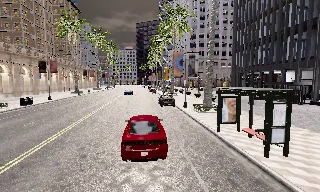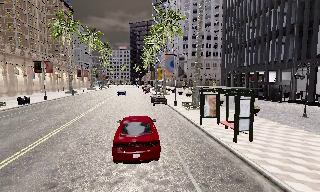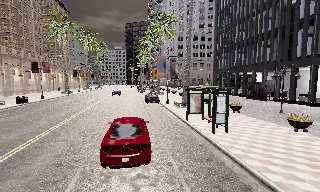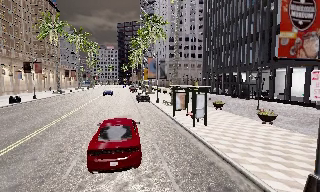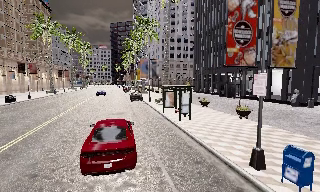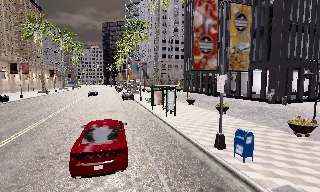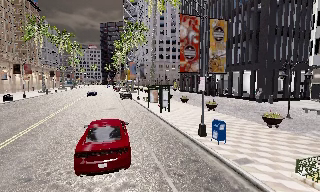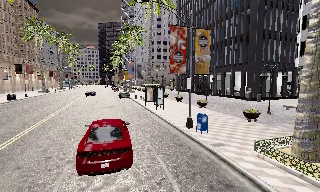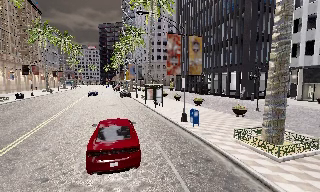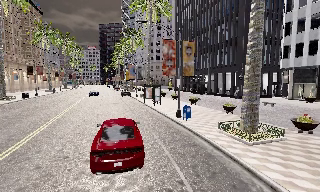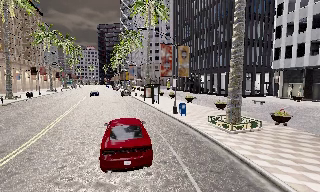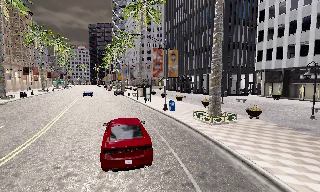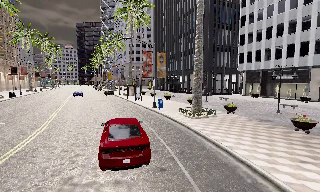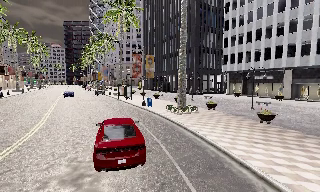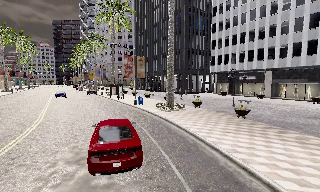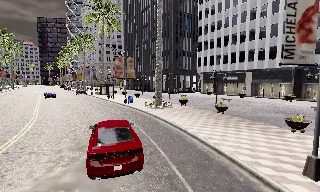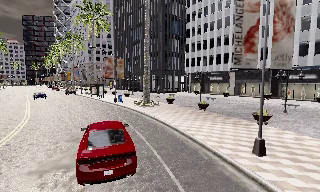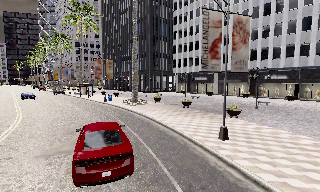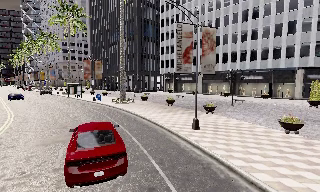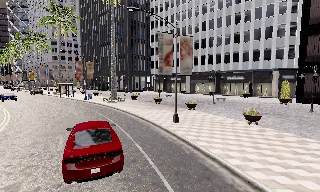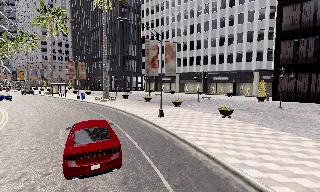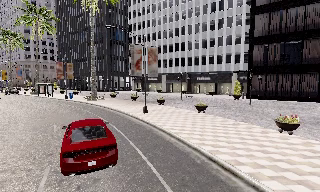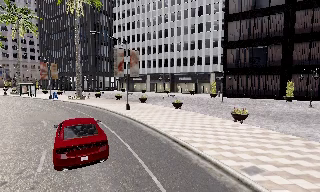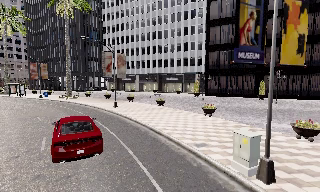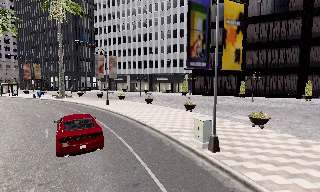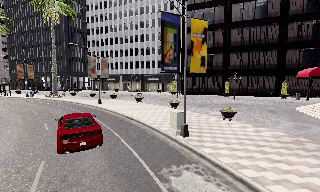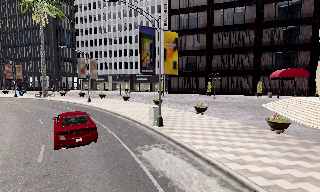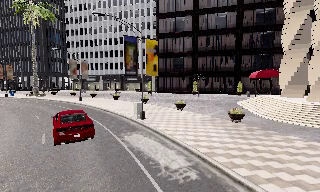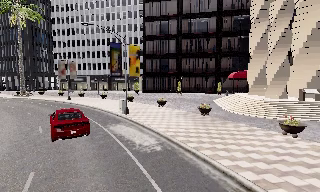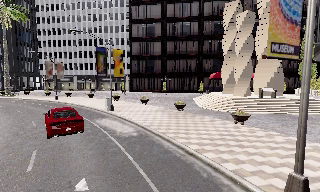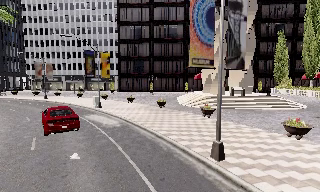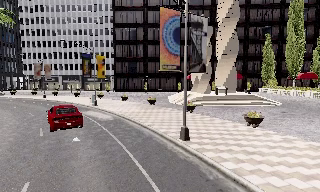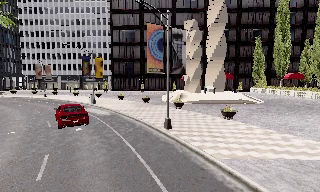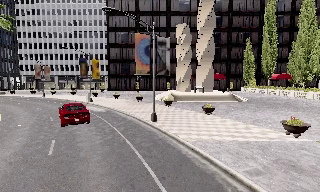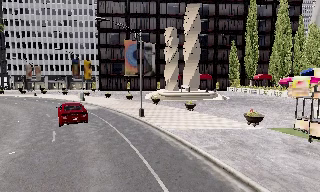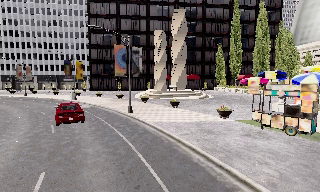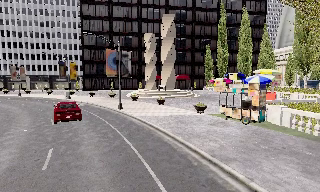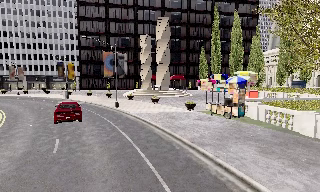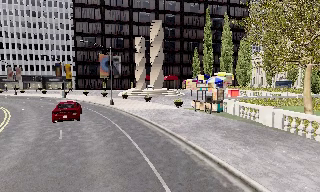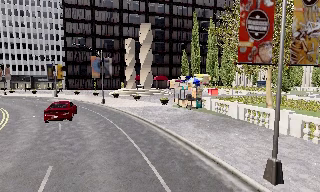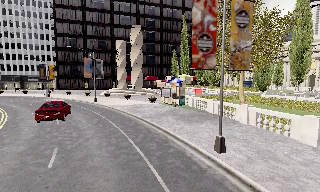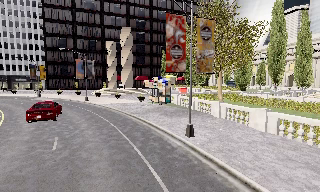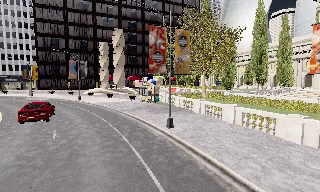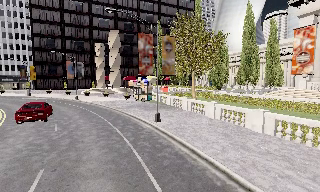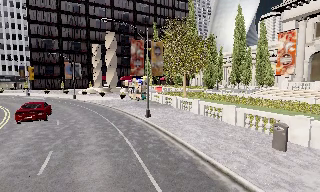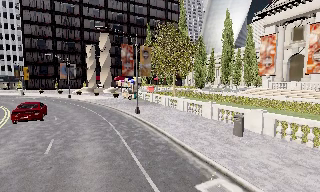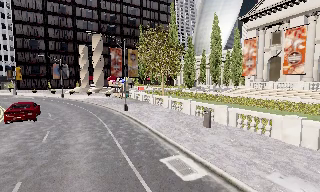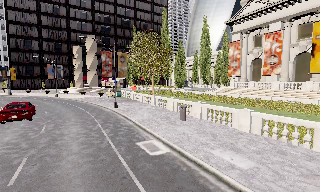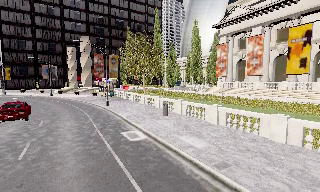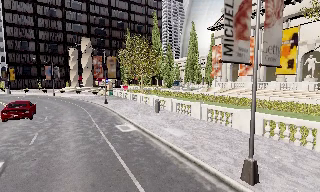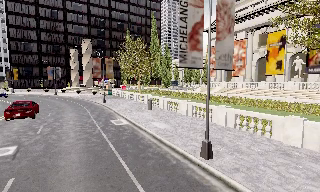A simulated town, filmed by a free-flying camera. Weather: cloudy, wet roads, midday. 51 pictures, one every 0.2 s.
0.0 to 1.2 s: The scene slides to the left, as the camera pans about 10 degrees to its right. It travels backward, about 9 m, so what stands in front gets smaller.
1.2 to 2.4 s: The camera travels backward, about 10 m, so what stands in front gets smaller.
2.4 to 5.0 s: The scene slides to the left, as the camera pans about 45 degrees to its right. It travels backward, about 25 m.
5.0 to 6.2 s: The camera swings to its right by about 20 degrees, and the scene slides to the left. It travels backward and to its right, about 14 m, so what stands in front gets smaller.
6.2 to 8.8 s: The camera pans to its right, which is clockwise from overhead, by about 25 degrees. It travels backward, about 25 m, so what stands in front gets smaller.
8.8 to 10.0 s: The camera travels backward and to its right, about 11 m, so what stands in front gets smaller.
The film runs backward here.
